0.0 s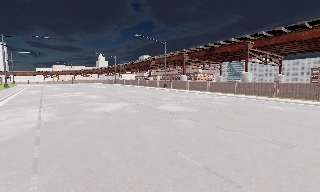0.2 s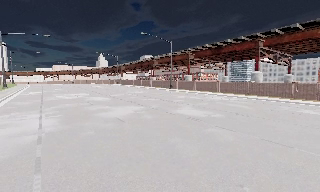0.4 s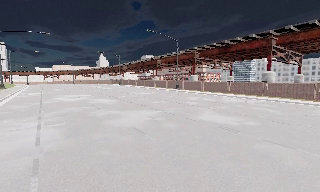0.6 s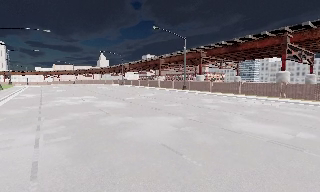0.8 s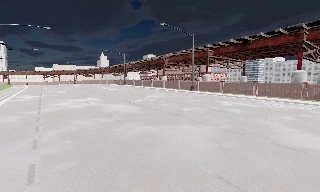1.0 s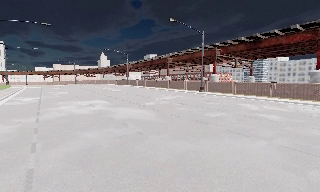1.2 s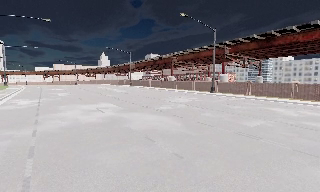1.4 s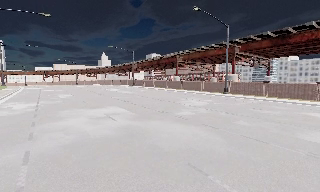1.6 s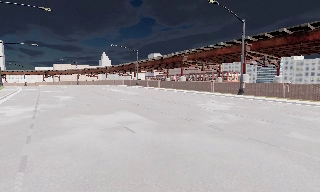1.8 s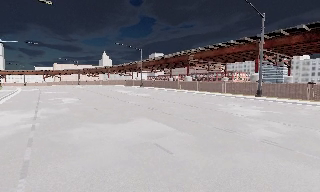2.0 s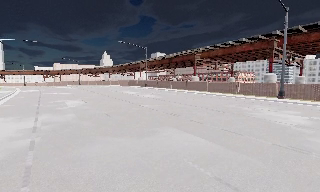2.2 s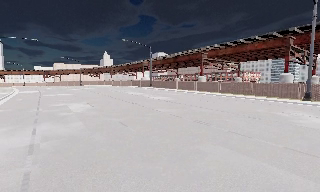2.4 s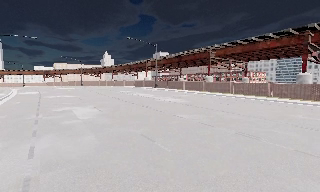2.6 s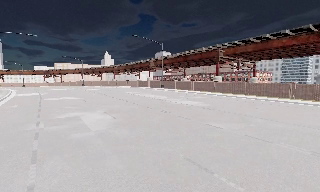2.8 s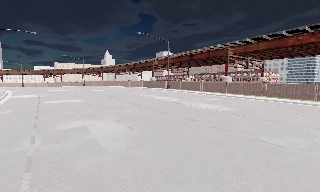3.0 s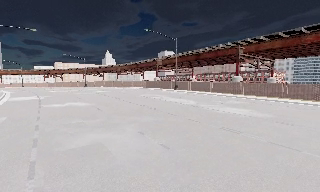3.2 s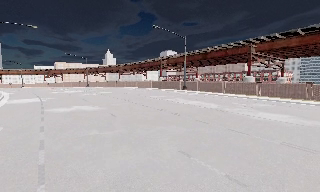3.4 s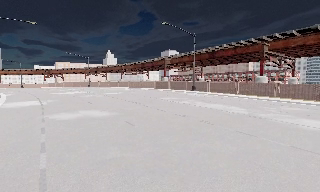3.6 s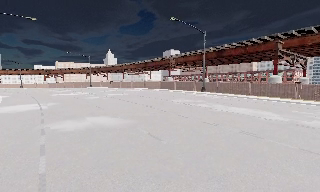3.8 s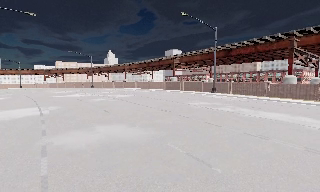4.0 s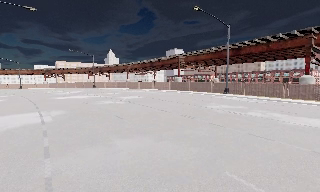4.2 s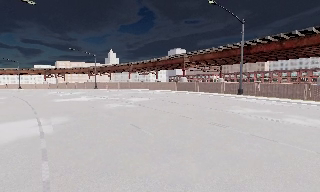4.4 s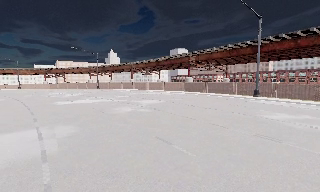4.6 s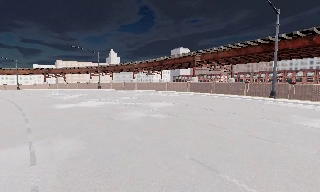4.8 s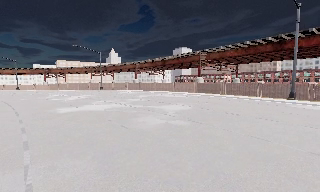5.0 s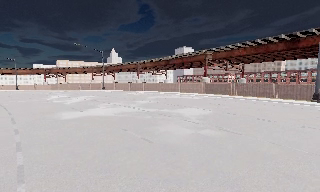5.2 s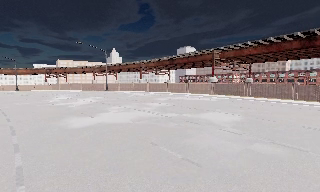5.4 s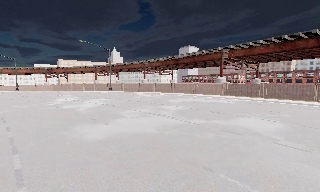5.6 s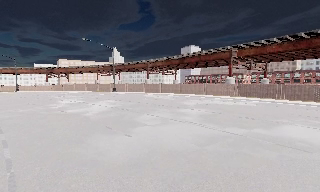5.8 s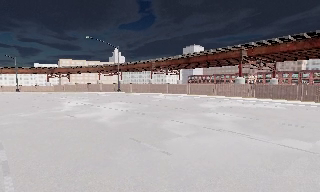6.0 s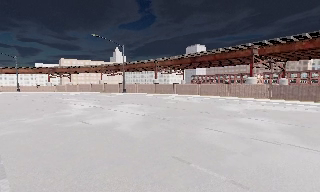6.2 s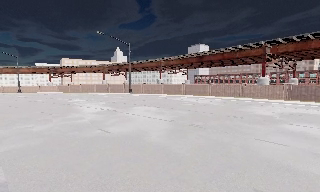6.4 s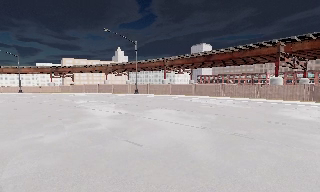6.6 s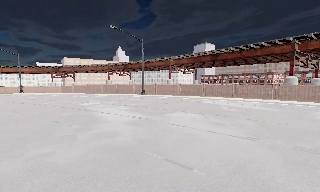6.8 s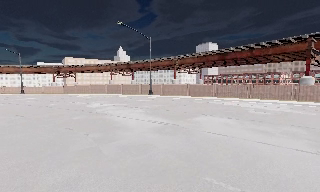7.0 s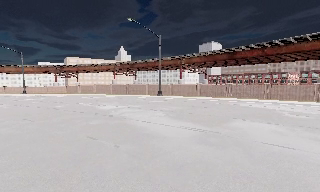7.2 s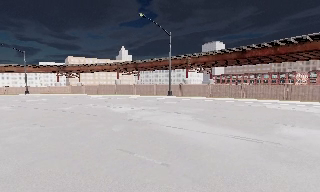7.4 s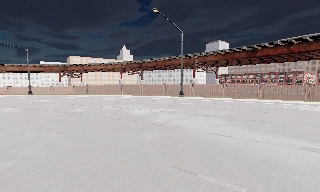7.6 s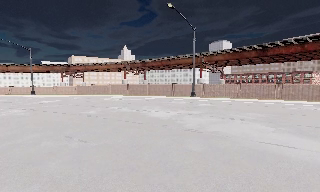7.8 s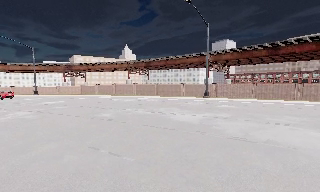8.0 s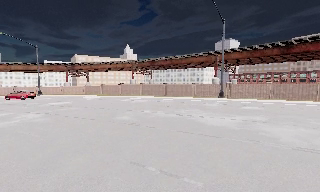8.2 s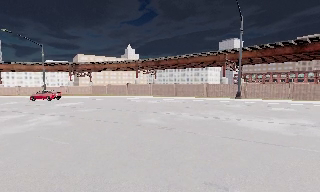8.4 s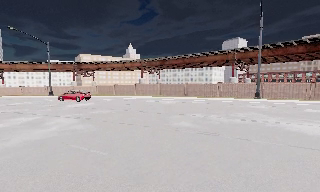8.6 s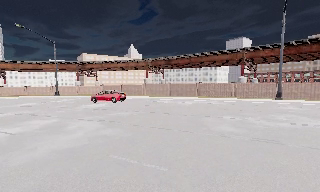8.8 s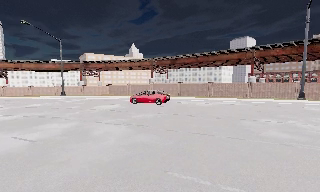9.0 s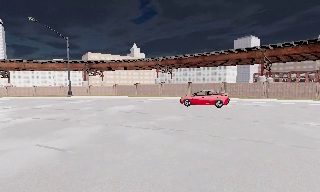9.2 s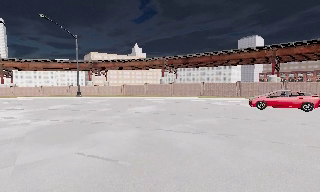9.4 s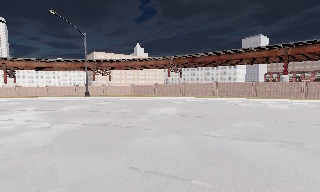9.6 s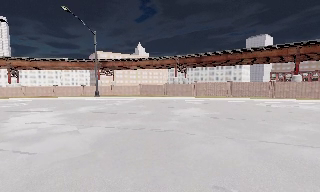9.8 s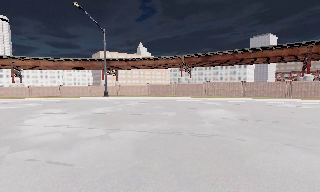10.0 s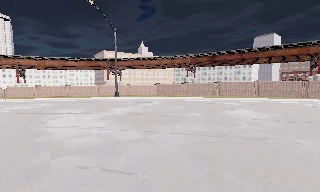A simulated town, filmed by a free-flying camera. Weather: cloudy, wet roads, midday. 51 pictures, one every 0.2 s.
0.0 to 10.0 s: The camera travels to its left and forward, about 105 m, so close, fixed things drift to the right.
The film runs backward here.
